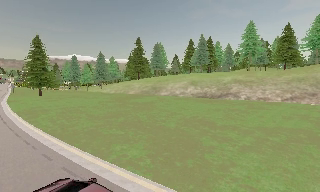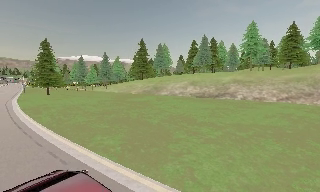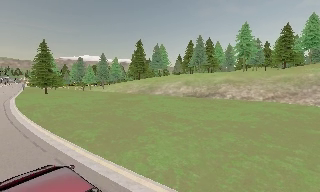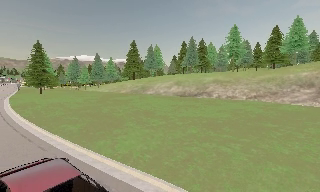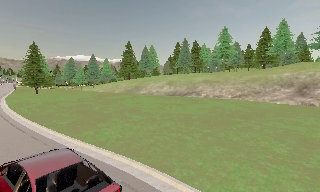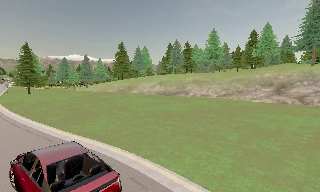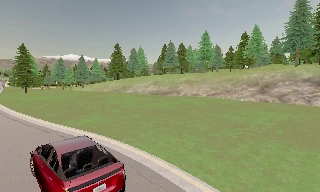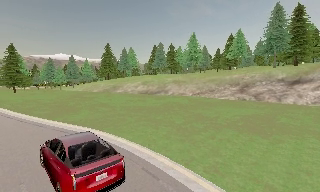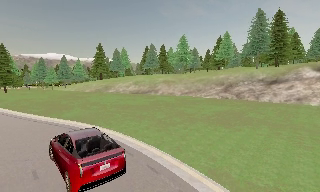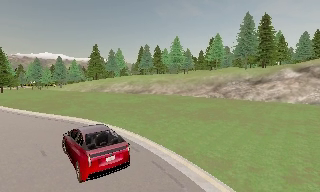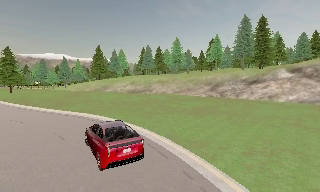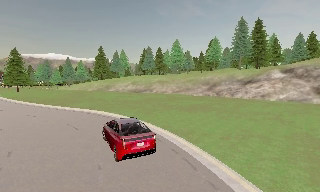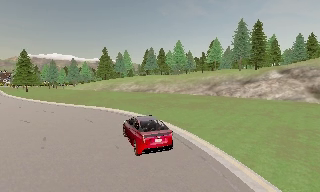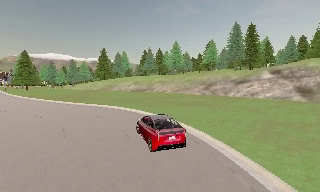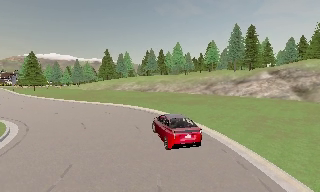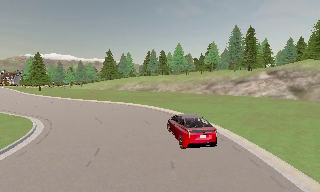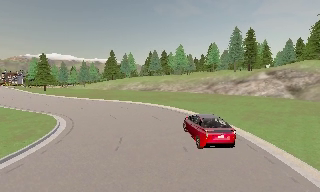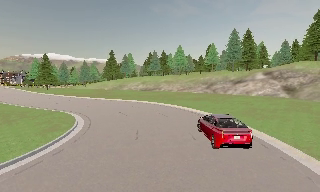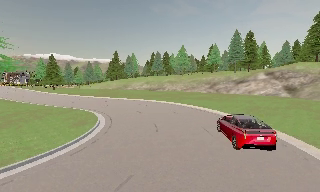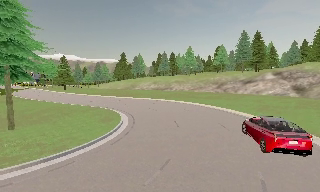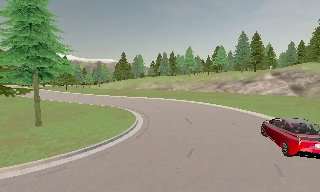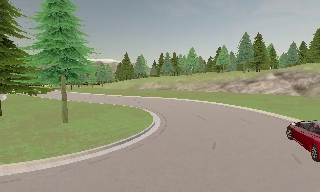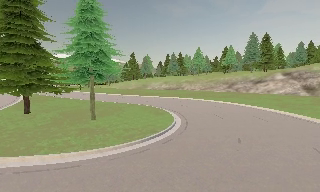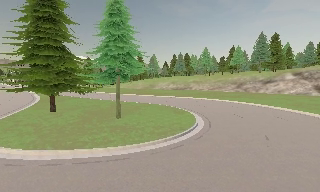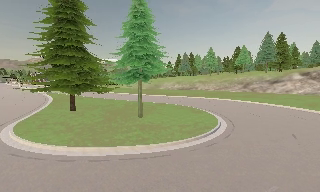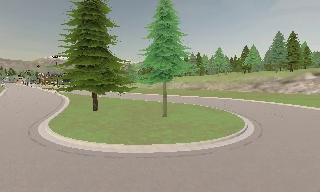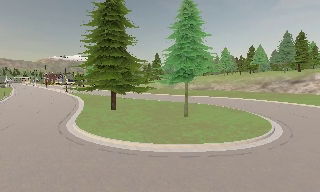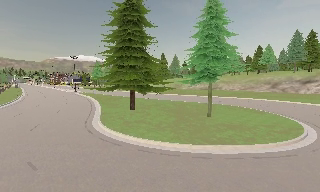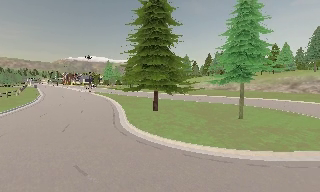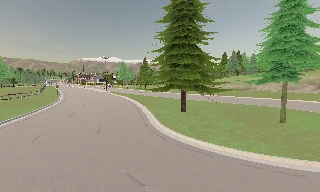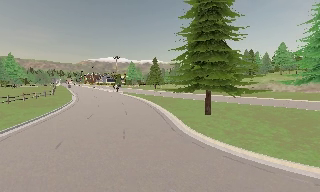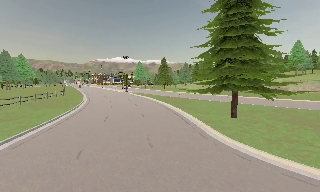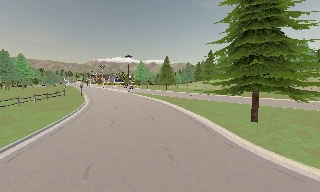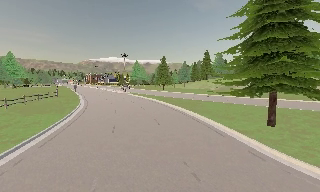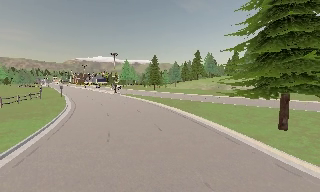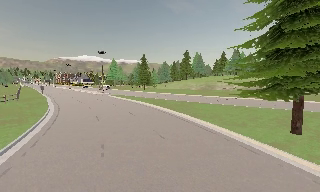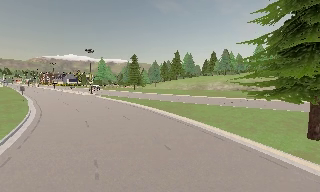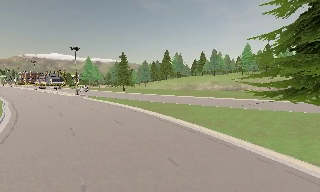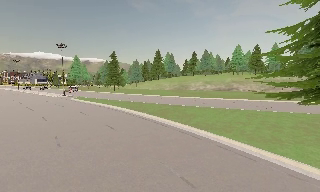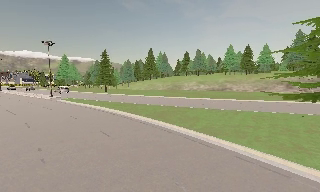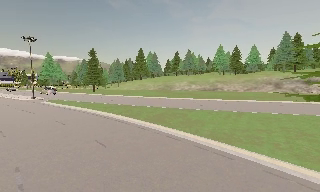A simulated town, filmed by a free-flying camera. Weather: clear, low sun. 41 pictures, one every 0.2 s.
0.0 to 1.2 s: The camera travels to its right and backward, about 13 m, so close, fixed things drift to the left.
1.2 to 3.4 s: The camera travels backward, about 20 m, so what stands in front gets smaller.
3.4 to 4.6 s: The camera travels to its left and backward, about 10 m, so close, fixed things drift to the right.
4.6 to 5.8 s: The scene slides to the right, as the camera pans about 10 degrees to its left. It travels to its left, about 11 m, so close, fixed things drift to the right.
5.8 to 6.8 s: The camera travels forward and to its left, about 9 m, so what stands in front looms larger.
6.8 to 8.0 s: The camera pans to its right, which is clockwise from overhead, by about 25 degrees. It travels forward and to its left, about 10 m, so what stands in front looms larger.
The film runs backward here.
